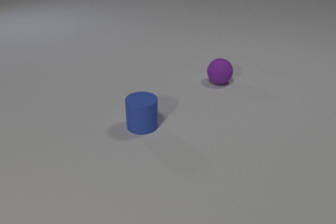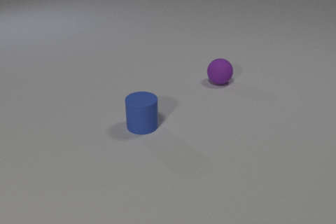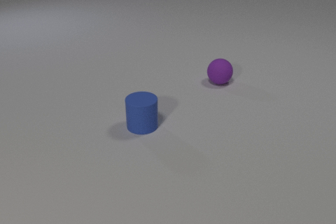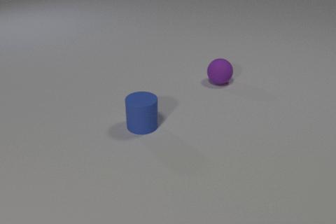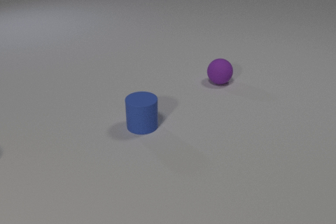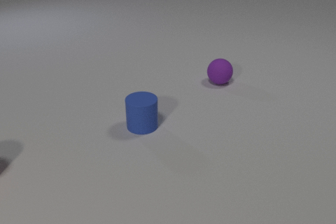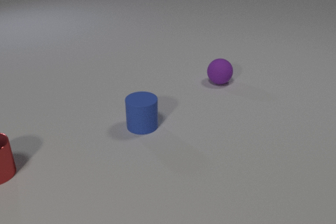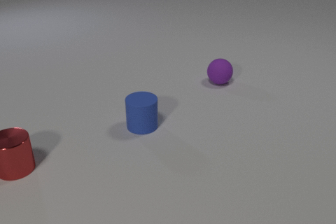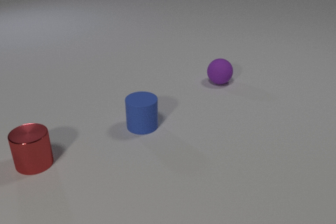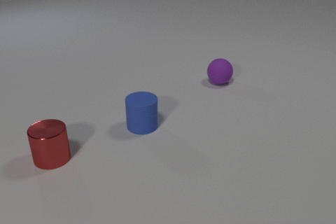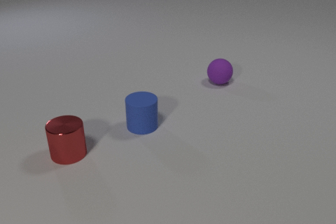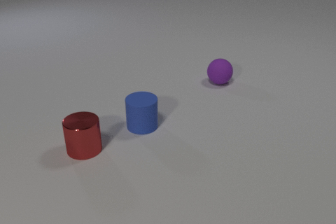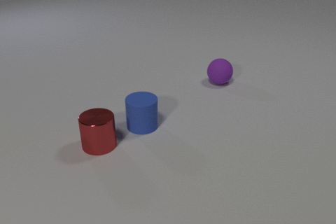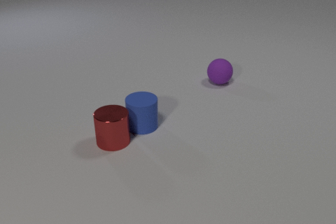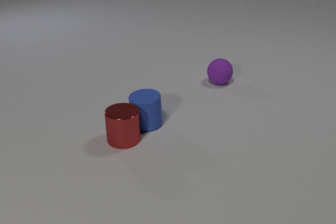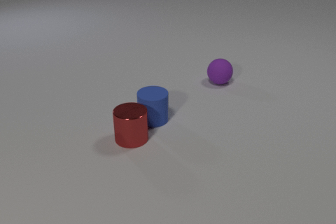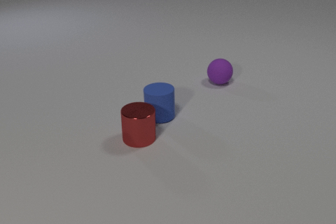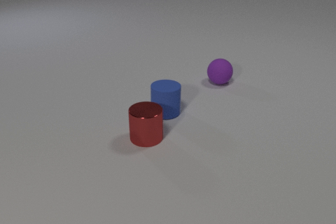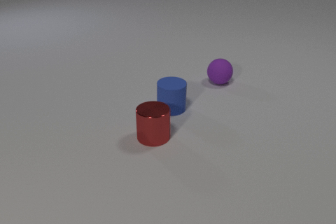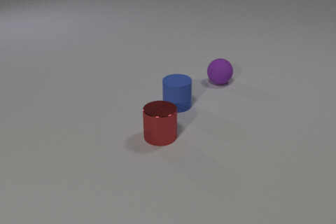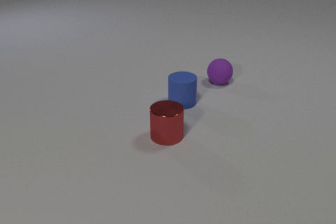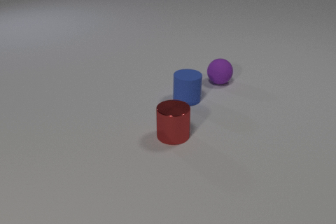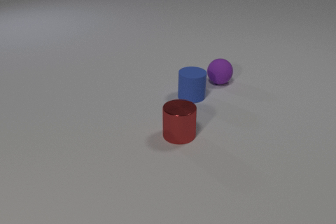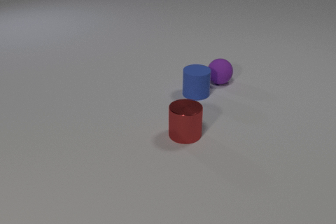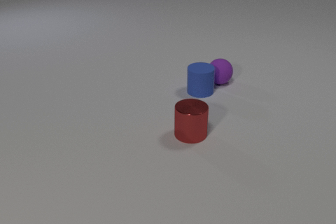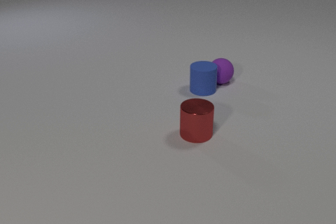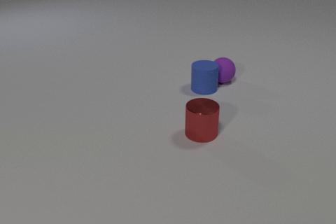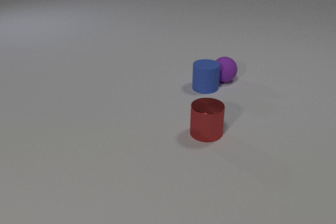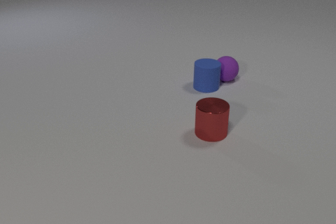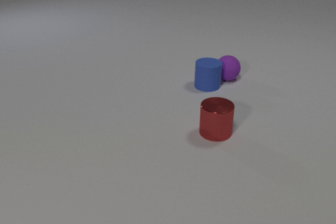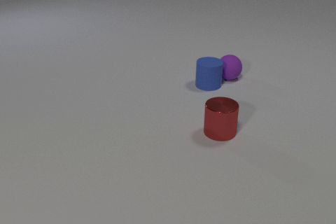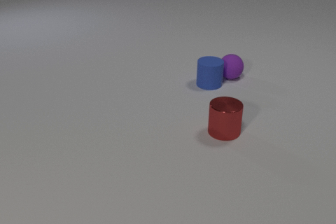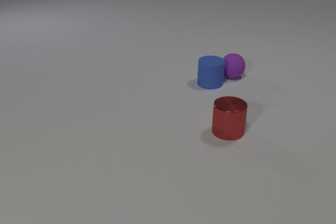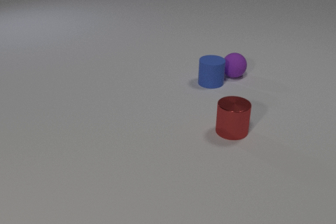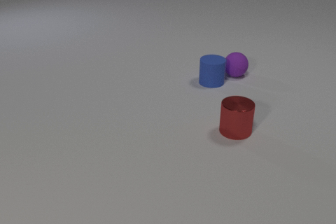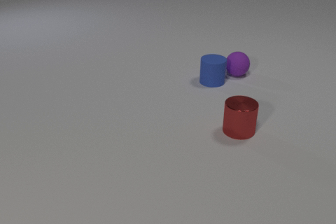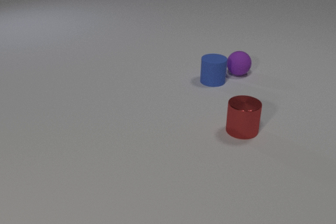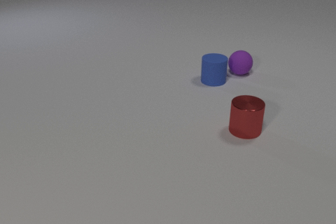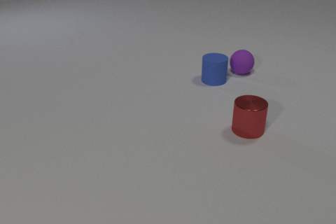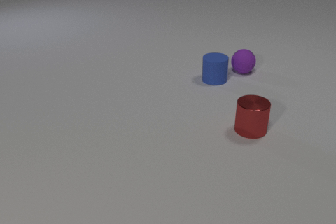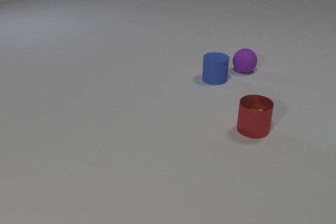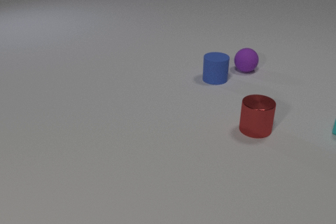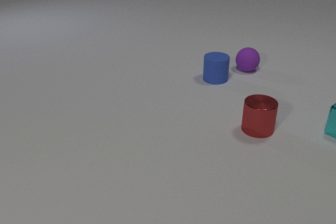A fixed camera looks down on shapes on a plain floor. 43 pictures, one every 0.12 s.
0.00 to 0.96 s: The red metal cylinder comes in at the left edge, slides to the right.
0.96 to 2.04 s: The red metal cylinder slides to the right. The blue rubber cylinder slides away from the camera and to the right. The red metal cylinder and the blue rubber cylinder collide.
2.04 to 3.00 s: The red metal cylinder slides to the right. The blue rubber cylinder slides away from the camera and to the right. The blue rubber cylinder and the purple rubber sphere collide.
3.00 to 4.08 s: The red metal cylinder slides to the right. The blue rubber cylinder slides away from the camera and to the right. The purple rubber sphere rolls away from the camera and to the right.
4.08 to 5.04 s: The red metal cylinder slides to the right. The blue rubber cylinder slides away from the camera. The cyan metal cube comes in at the right edge, slides to the left. The purple rubber sphere rolls away from the camera and to the right.
Are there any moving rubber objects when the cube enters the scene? yes.
What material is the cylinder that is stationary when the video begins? rubber.
How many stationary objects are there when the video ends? 0.
